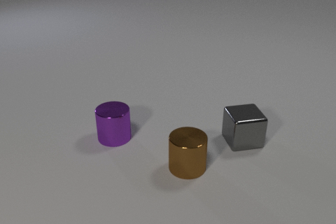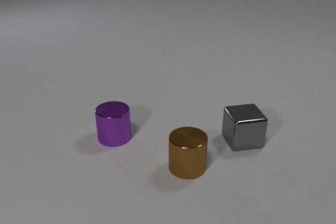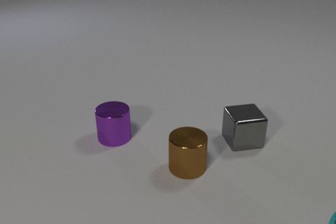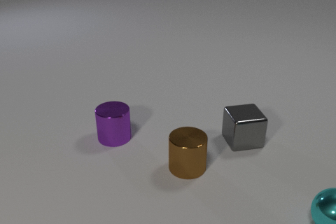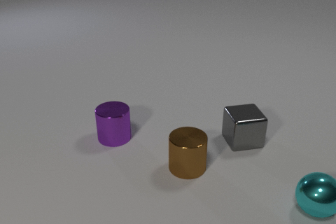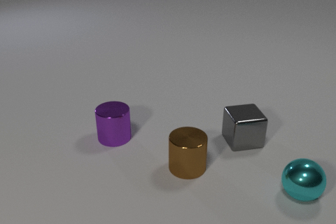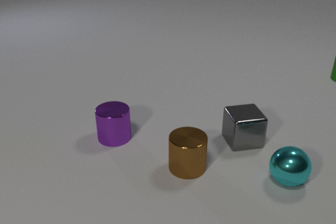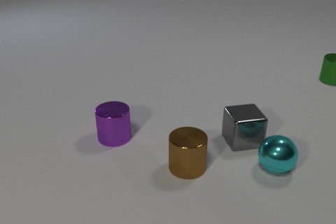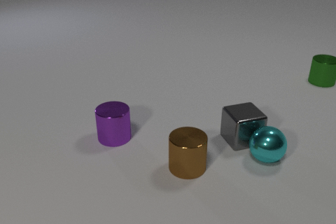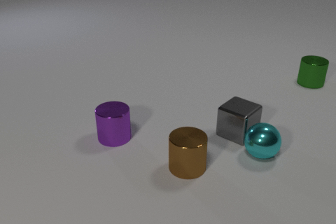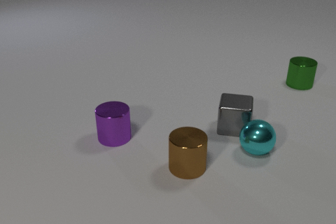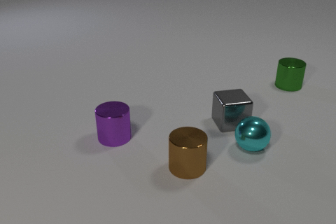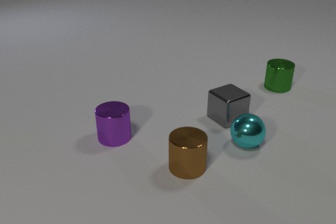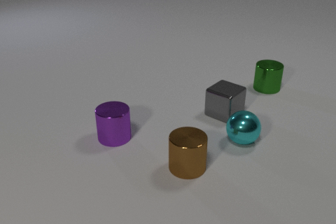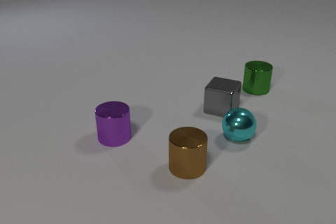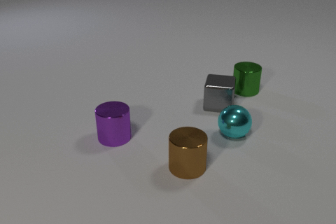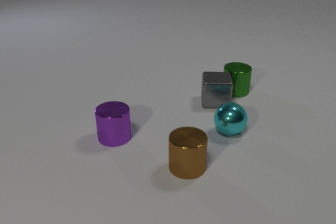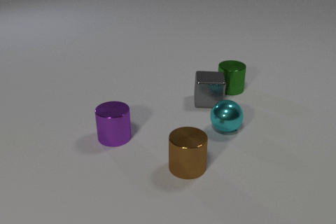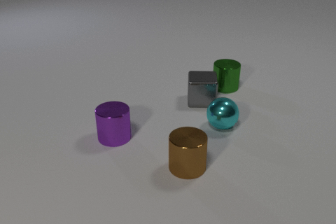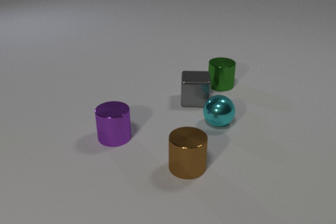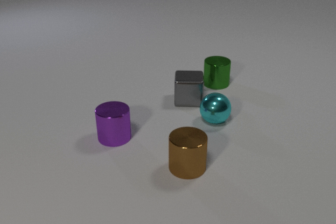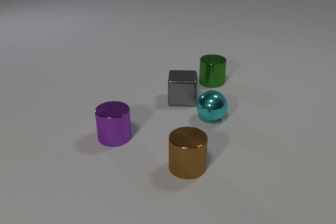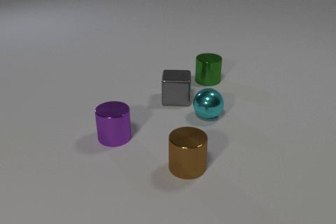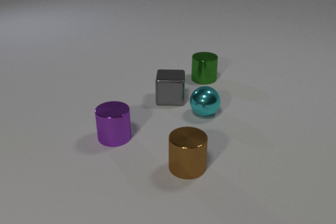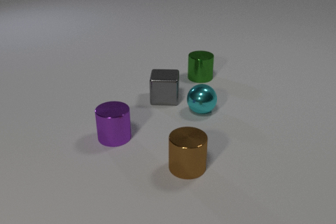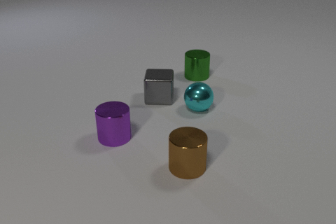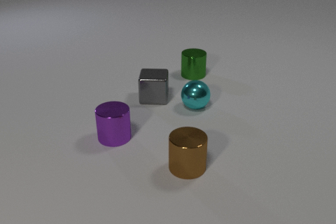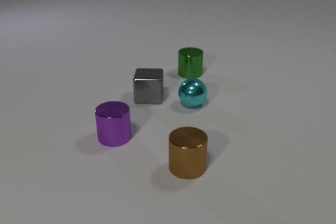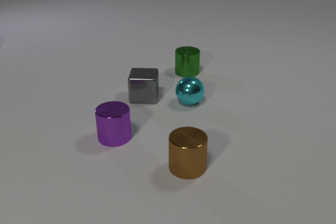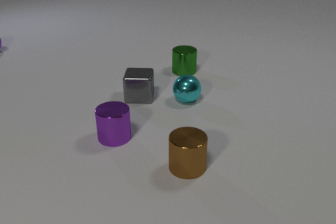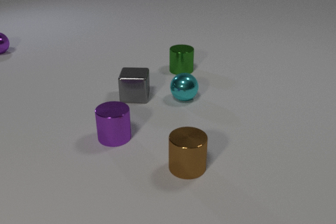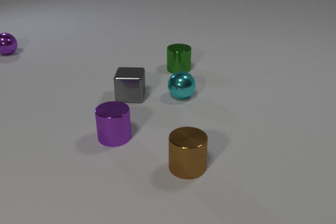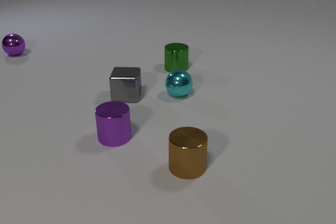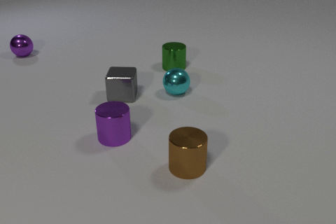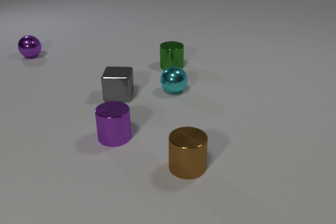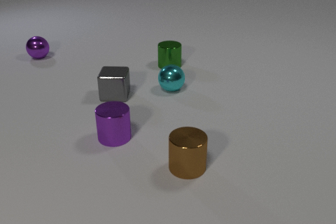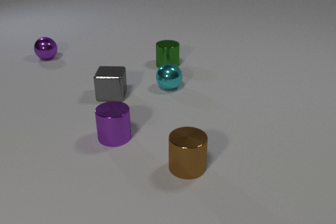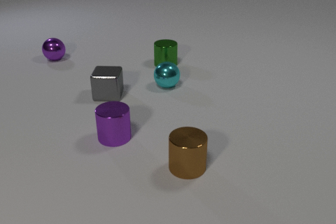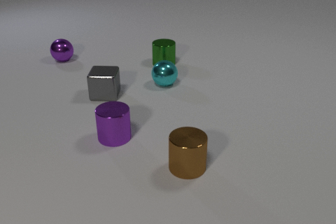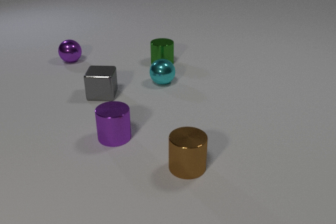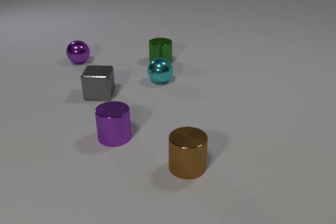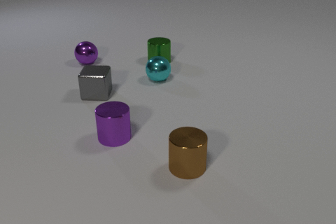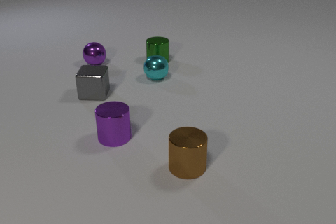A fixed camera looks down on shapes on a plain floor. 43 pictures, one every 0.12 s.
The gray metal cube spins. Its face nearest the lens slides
to the right.
The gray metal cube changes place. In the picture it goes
to the left.
0.00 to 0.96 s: The cyan metal sphere comes in at the right edge, rolls away from the camera and to the left. The green metal cylinder comes in at the right edge, slides to the left and toward the camera. The cyan metal sphere and the gray metal cube collide.
0.96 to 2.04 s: The cyan metal sphere rolls away from the camera and to the left. The gray metal cube slides away from the camera and to the left, spins counterclockwise seen from above by about 165 degrees, its near face sliding to the right. The green metal cylinder slides to the left and toward the camera. The gray metal cube and the green metal cylinder collide.
2.04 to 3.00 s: The cyan metal sphere rolls away from the camera and to the left. The gray metal cube slides to the left. The green metal cylinder slides to the left and away from the camera.
3.00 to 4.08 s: The cyan metal sphere rolls away from the camera and to the left. The gray metal cube slides to the left. The green metal cylinder slides to the left and away from the camera. The purple metal sphere comes in at the left edge, rolls to the right and toward the camera.
4.08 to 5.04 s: The cyan metal sphere rolls away from the camera and to the left. The gray metal cube slides to the left. The green metal cylinder slides away from the camera and to the left. The purple metal sphere rolls to the right and toward the camera.
How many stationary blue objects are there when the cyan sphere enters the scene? 0.
Are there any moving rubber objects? no.
What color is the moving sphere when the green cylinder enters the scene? cyan.
